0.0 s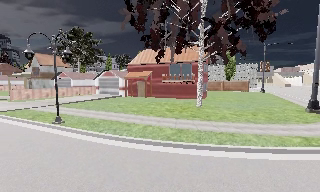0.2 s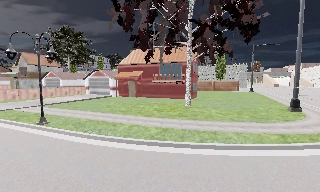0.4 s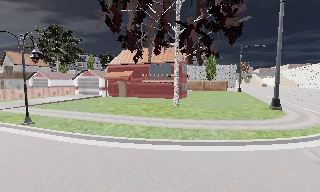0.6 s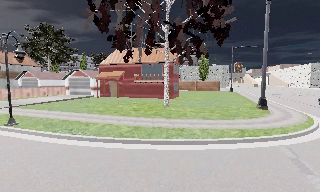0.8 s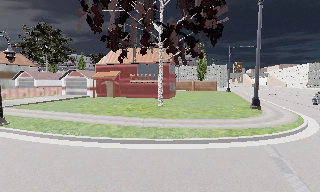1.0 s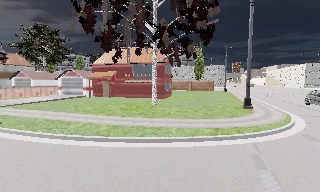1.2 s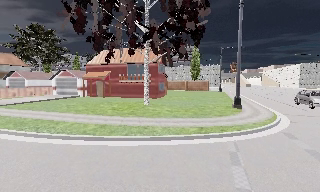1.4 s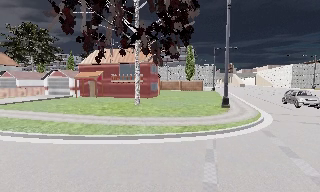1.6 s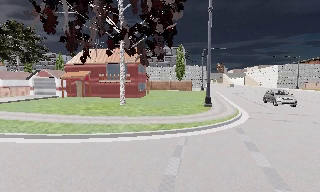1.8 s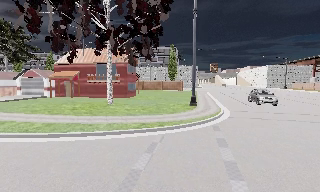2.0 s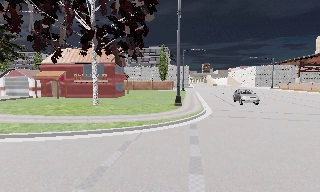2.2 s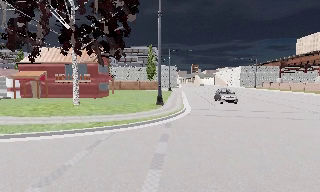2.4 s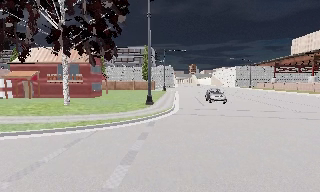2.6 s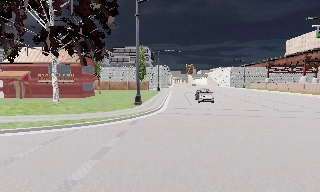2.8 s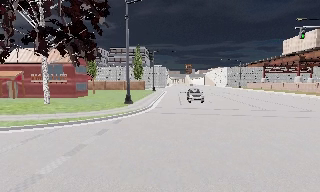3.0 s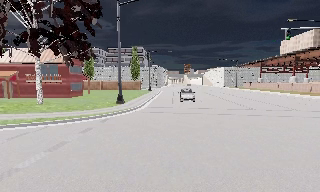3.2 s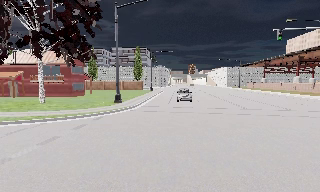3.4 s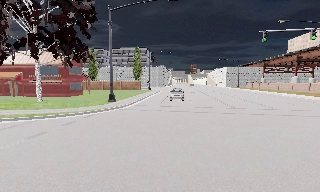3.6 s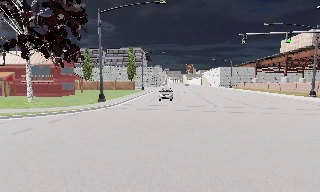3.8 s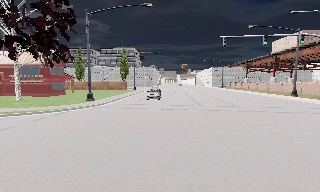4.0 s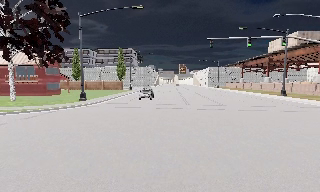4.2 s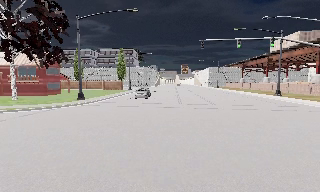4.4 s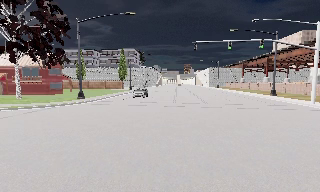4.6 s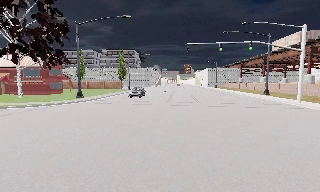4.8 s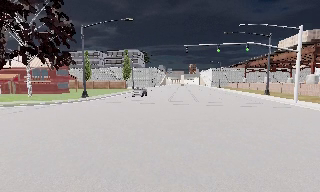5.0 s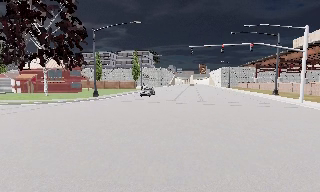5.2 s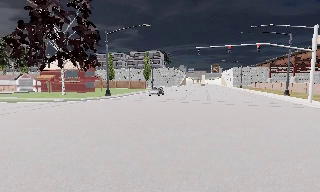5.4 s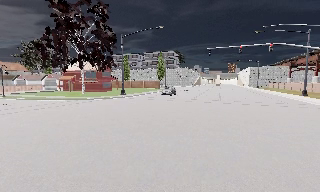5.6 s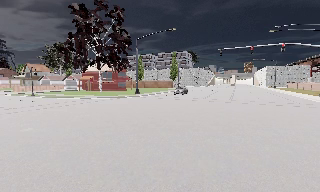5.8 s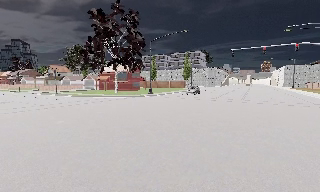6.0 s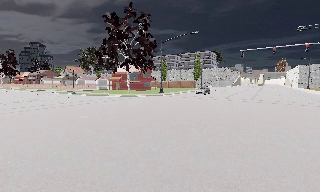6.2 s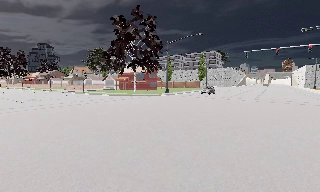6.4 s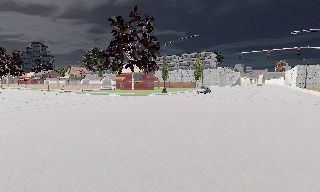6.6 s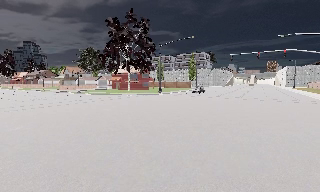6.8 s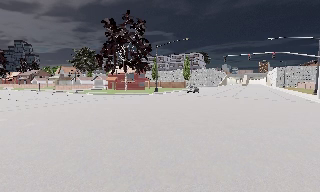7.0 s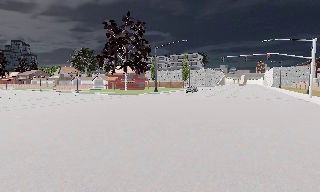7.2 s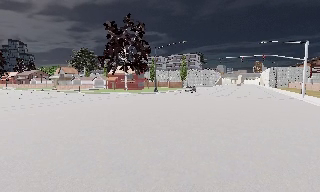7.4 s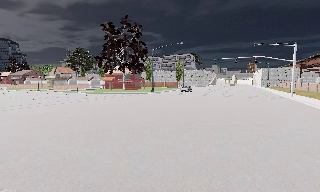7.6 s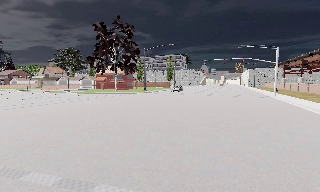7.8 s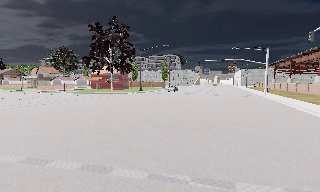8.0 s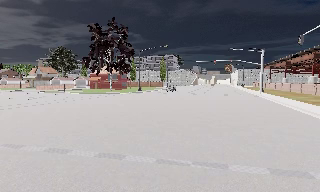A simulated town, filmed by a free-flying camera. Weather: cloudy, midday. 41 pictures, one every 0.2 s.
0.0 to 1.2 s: The camera travels to its right, about 3 m, so close, fixed things drift to the left.
1.2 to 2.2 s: The camera swings to its right by about 10 degrees, and the scene slides to the left. It travels to its right, about 4 m, so close, fixed things drift to the left.
2.2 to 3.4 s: The camera travels to its right, about 6 m, so close, fixed things drift to the left.
3.4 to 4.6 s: The camera travels to its right and backward, about 7 m, so close, fixed things drift to the left.
4.6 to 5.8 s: The camera pans to its left, which is counterclockwise from overhead, by about 25 degrees. It travels backward, about 6 m, so what stands in front gets smaller.
5.8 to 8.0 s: The camera travels backward, about 11 m, so what stands in front gets smaller.
The film runs backward here.
